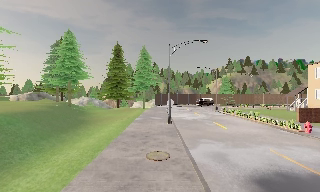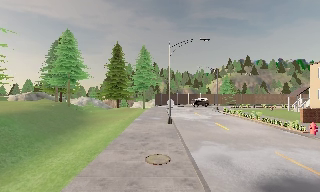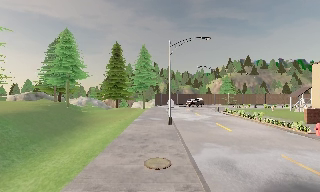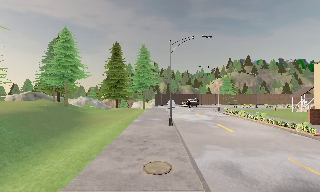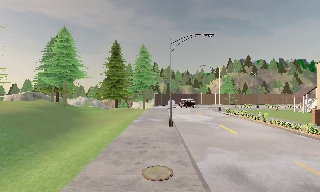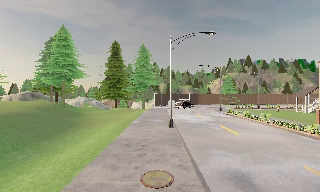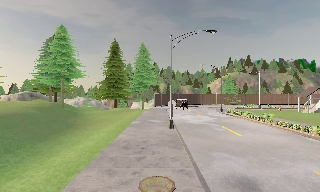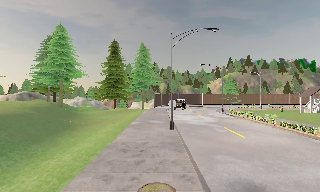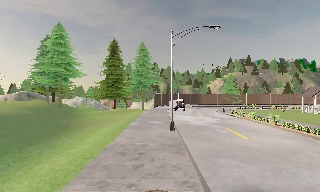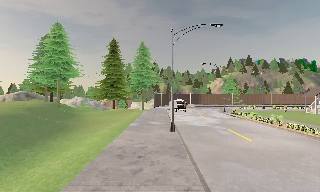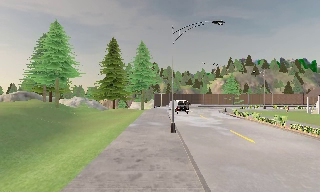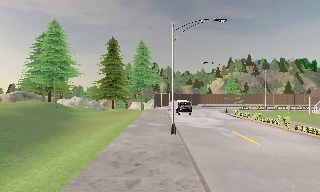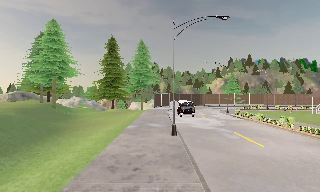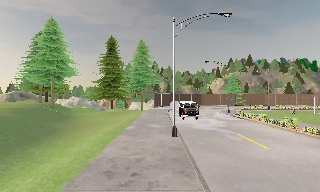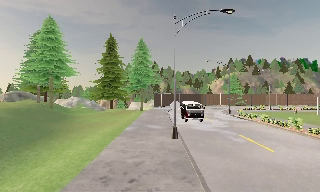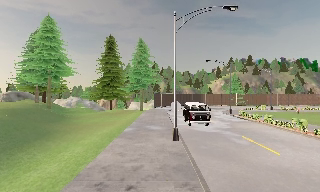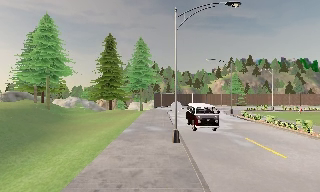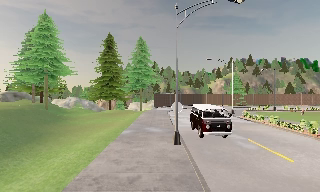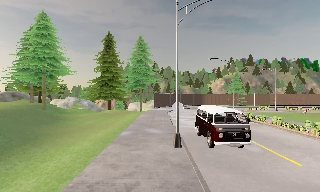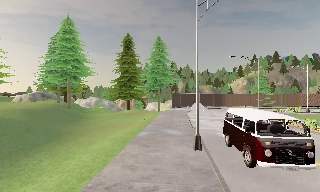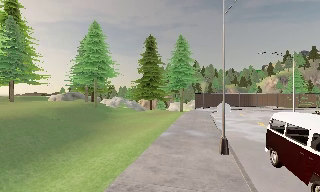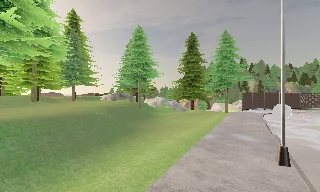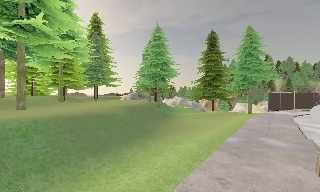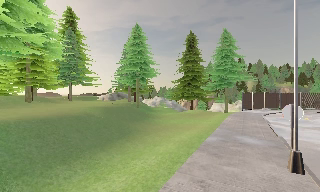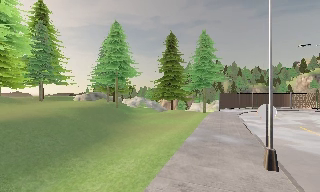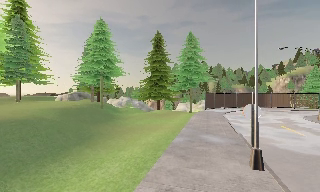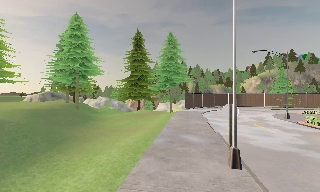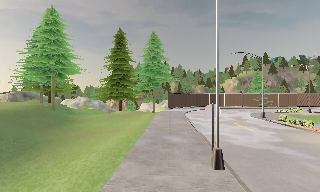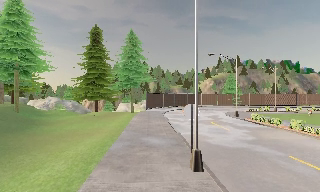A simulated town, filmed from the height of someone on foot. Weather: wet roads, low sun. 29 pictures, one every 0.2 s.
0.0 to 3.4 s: The camera travels forward, about 6 m, so what stands in front looms larger.
3.4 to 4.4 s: The camera swings to its left by about 35 degrees, and the scene slides to the right. It travels forward, about 1.5 m.
4.4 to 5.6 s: The camera swings to its right by about 40 degrees, and the scene slides to the left. It travels forward, about 2 m.
The film runs forward here.
